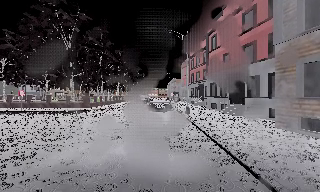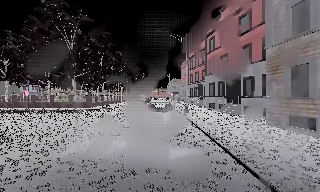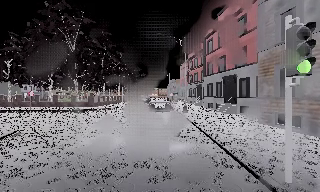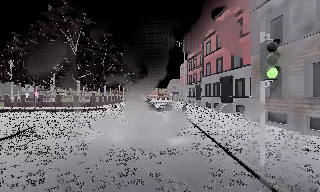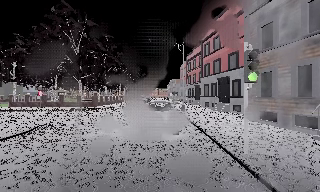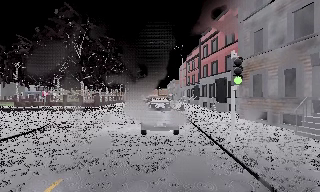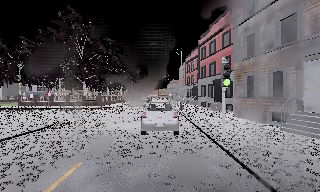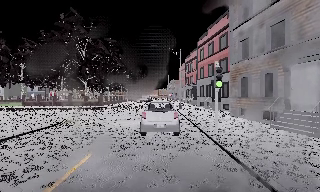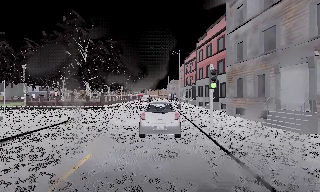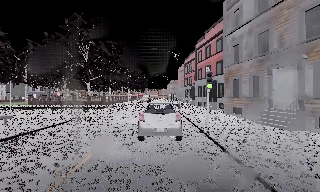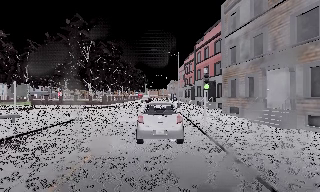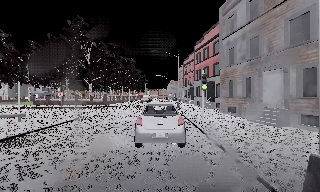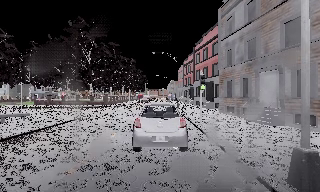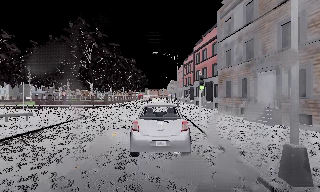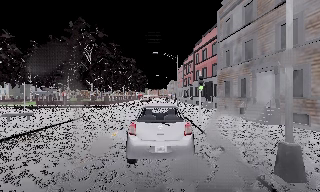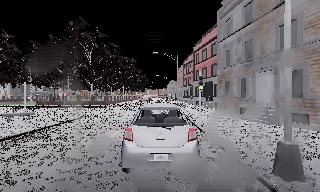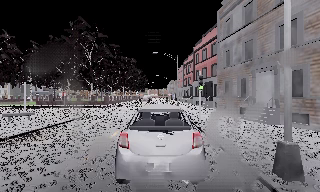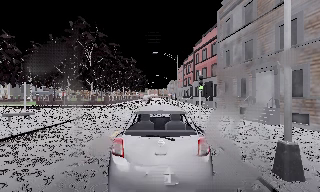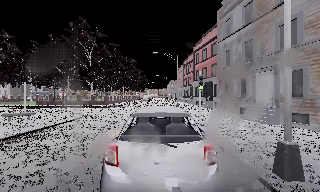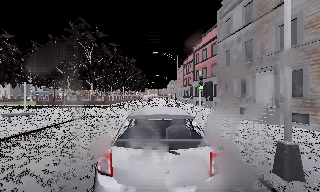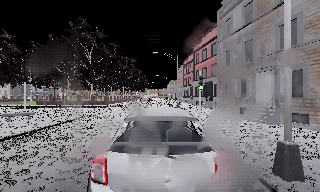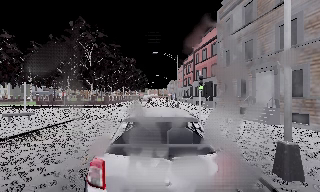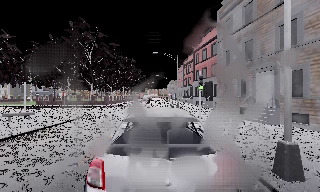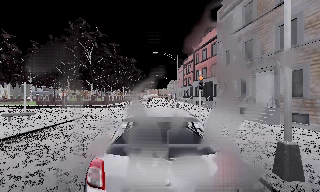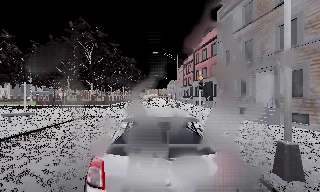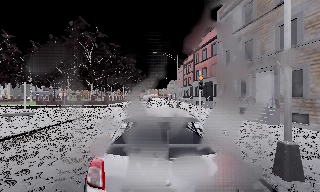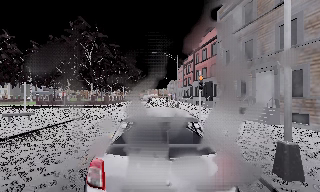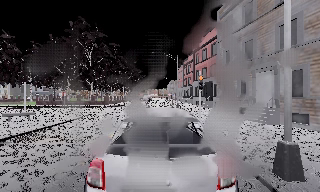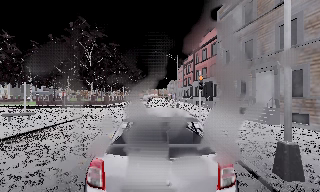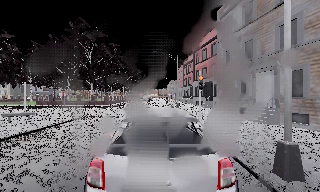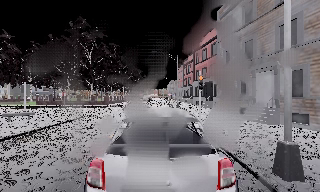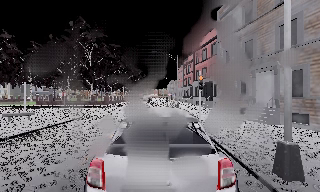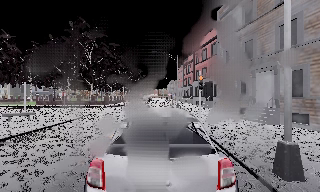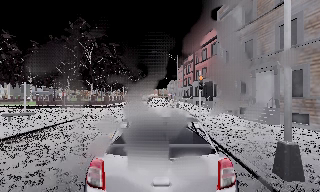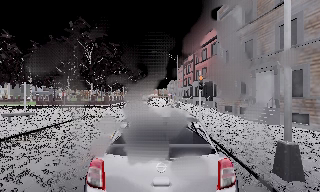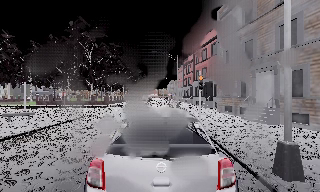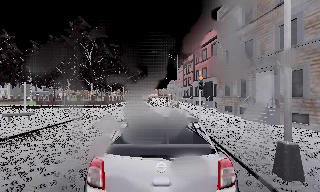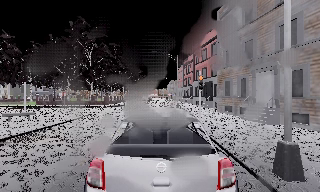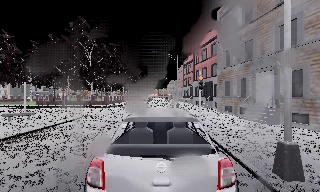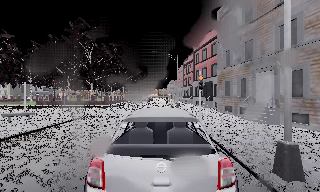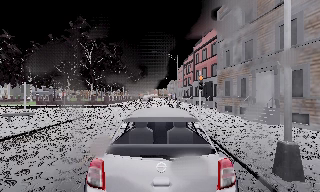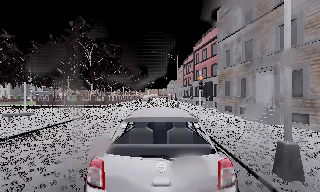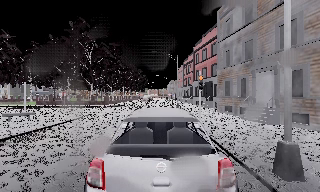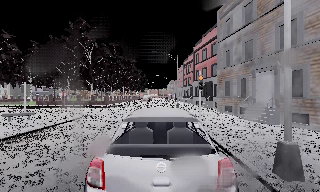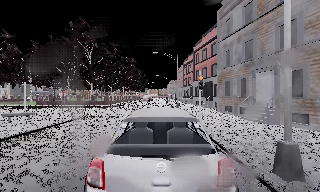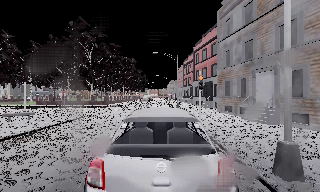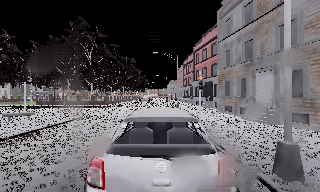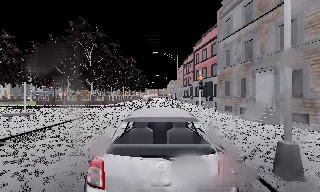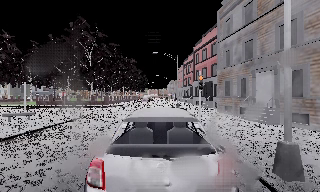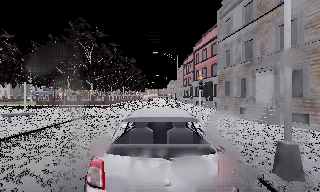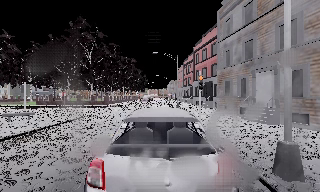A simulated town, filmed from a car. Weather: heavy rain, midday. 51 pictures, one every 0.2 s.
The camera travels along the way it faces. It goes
backward.
0.0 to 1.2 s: The camera travels backward, about 4.5 m, so what stands in front gets smaller.
1.2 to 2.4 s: The camera travels backward, about 3 m, so what stands in front gets smaller. It loses speed.
2.4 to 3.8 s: The camera shifts only a little, or ends up much as it began.
3.8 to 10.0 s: The camera keeps its place and its aim.
The film runs backward here.
